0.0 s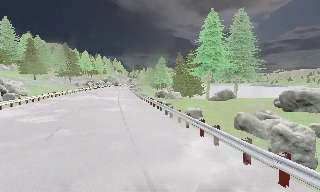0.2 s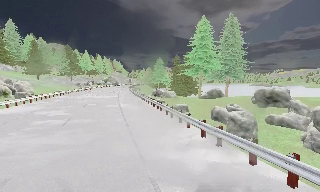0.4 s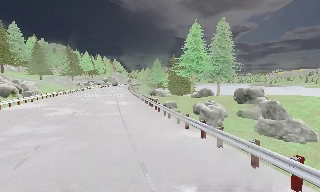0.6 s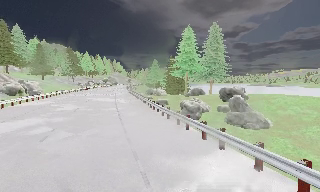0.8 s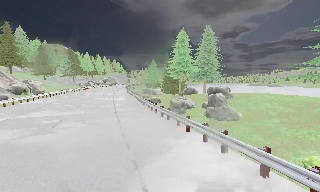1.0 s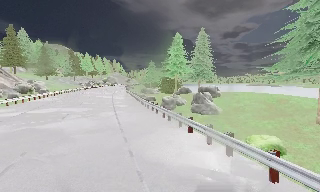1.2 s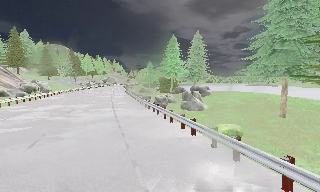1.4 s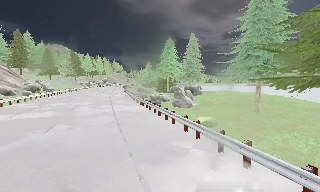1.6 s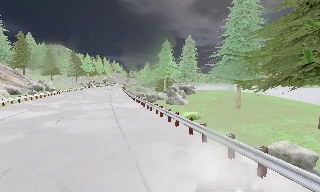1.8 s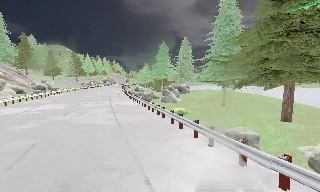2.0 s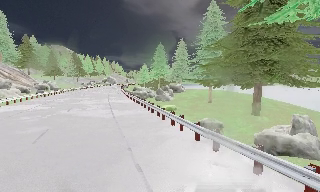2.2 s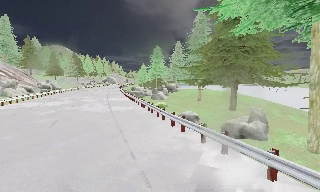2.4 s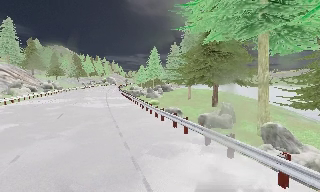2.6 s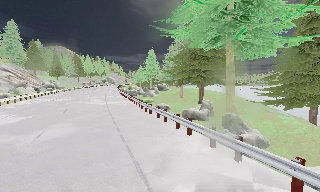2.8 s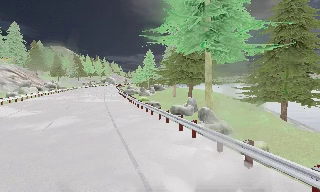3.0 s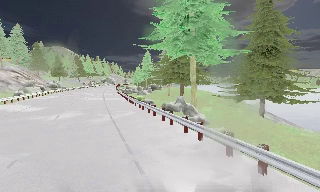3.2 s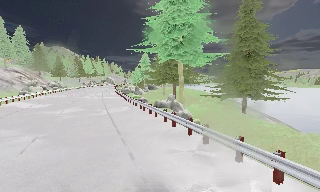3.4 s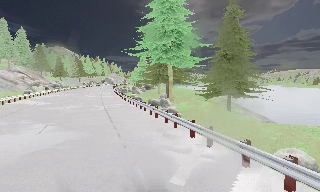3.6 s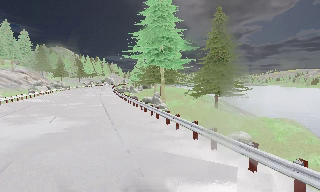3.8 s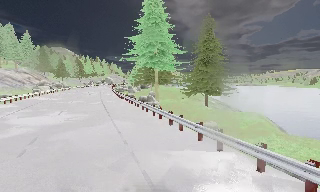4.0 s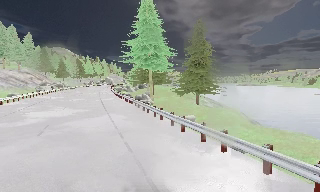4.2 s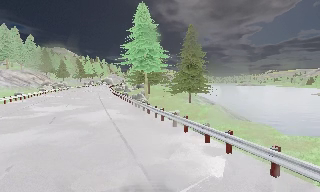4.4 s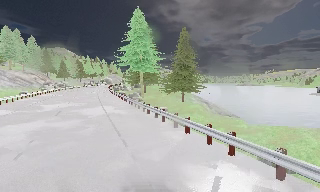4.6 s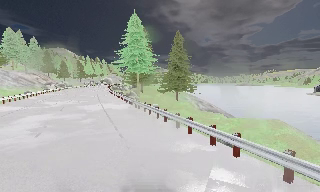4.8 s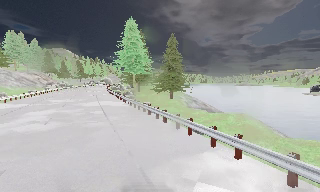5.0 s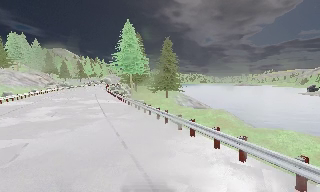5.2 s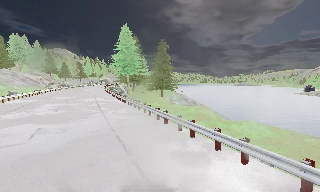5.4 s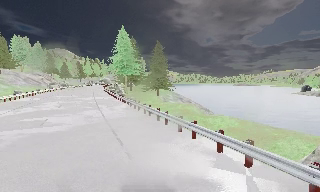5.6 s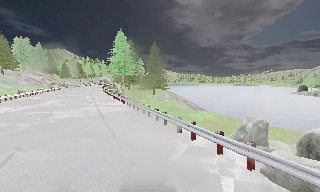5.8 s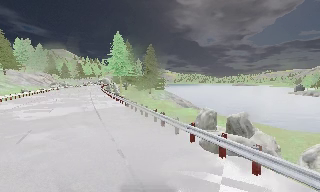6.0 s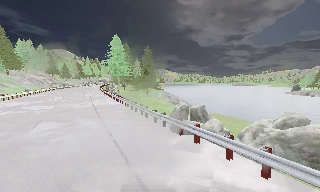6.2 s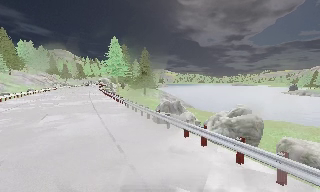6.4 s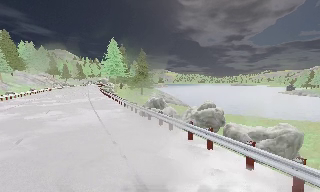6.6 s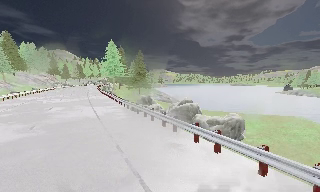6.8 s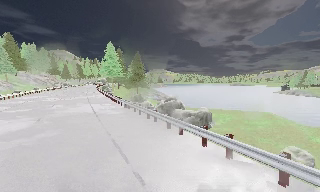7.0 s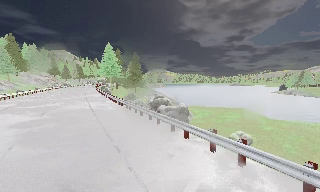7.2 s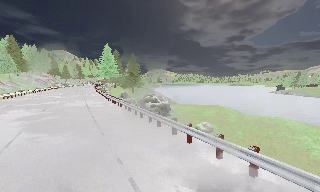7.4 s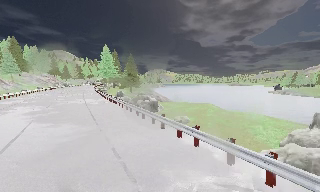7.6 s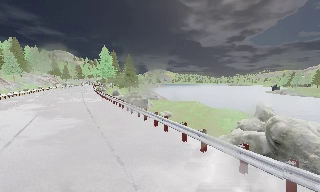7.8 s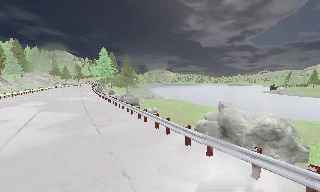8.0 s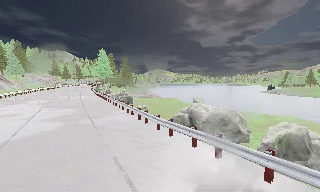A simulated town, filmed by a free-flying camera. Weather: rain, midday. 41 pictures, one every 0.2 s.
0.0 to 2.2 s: The camera travels backward, about 25 m, so what stands in front gets smaller.
2.2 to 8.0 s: The camera travels backward and to its right, about 65 m, so what stands in front gets smaller.
The film runs backward here.
